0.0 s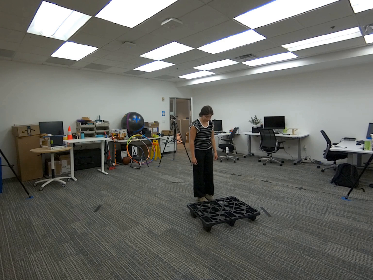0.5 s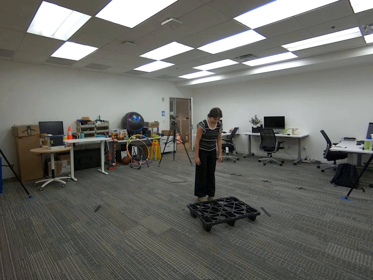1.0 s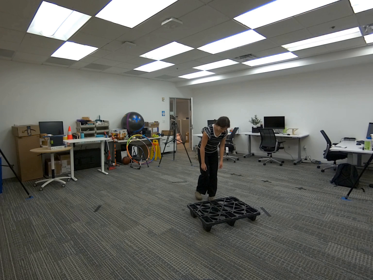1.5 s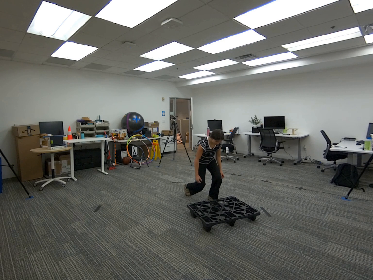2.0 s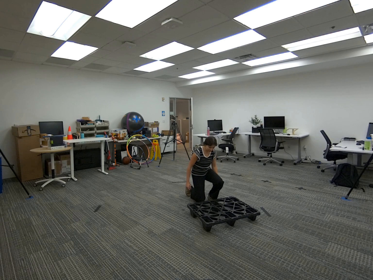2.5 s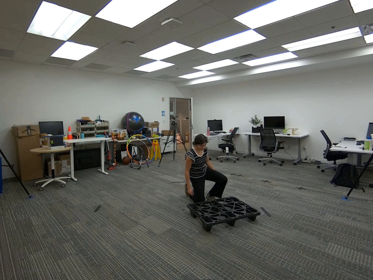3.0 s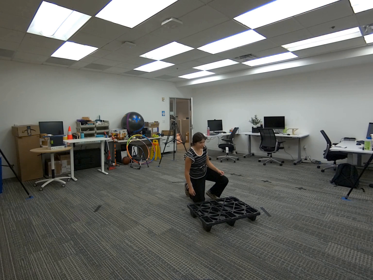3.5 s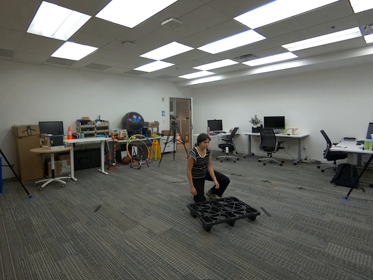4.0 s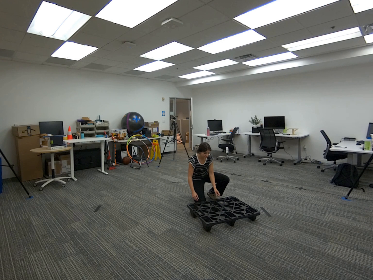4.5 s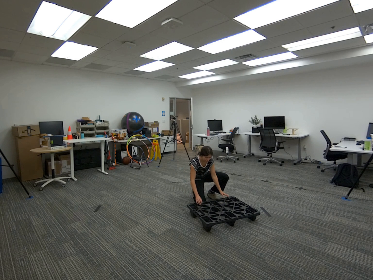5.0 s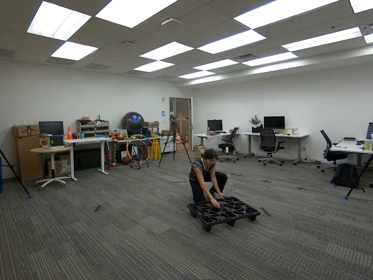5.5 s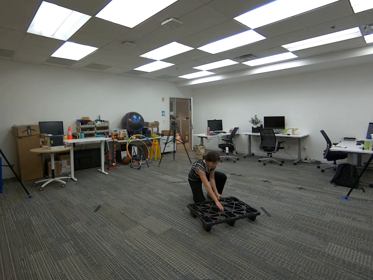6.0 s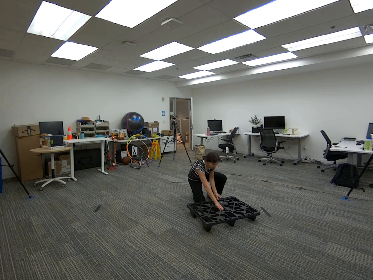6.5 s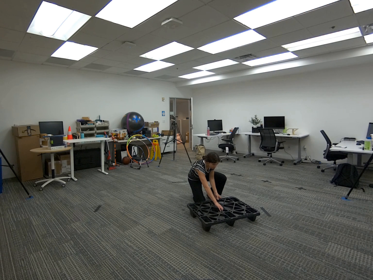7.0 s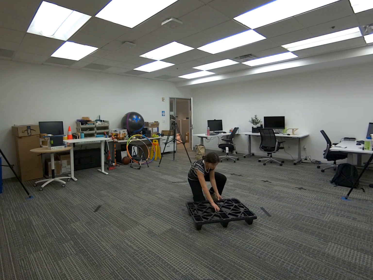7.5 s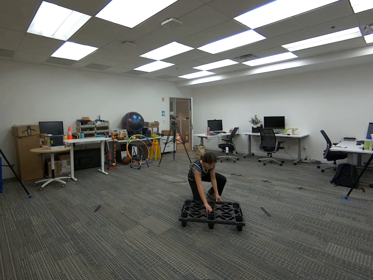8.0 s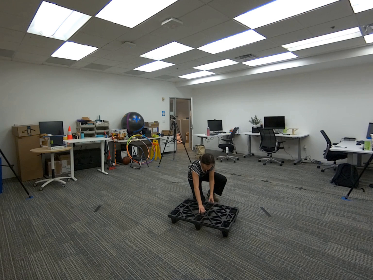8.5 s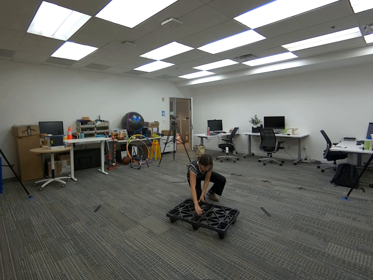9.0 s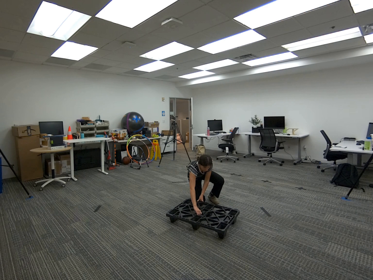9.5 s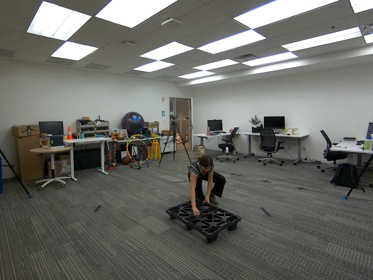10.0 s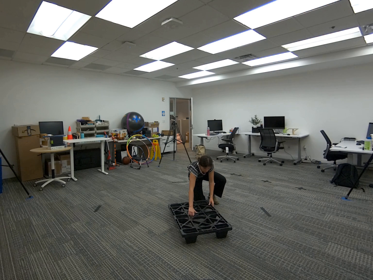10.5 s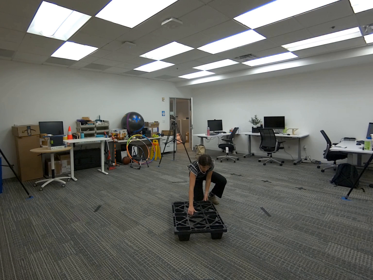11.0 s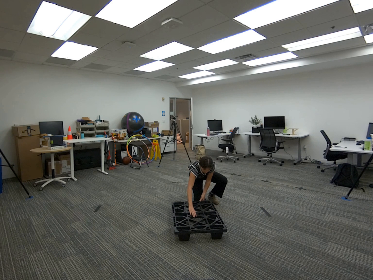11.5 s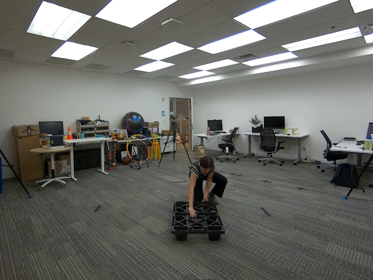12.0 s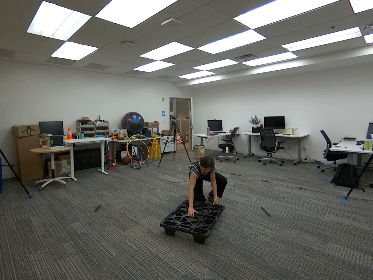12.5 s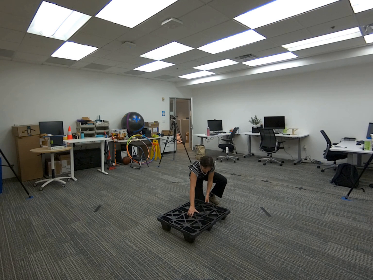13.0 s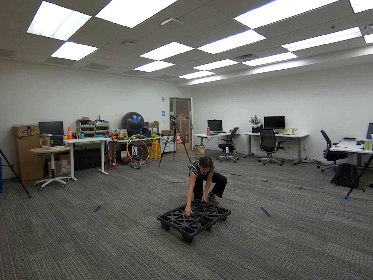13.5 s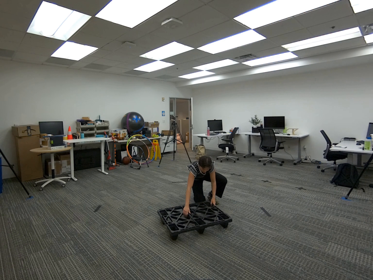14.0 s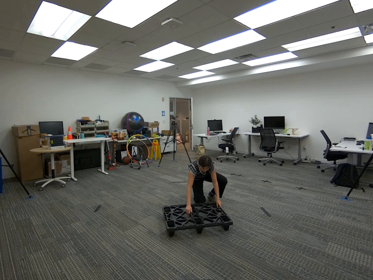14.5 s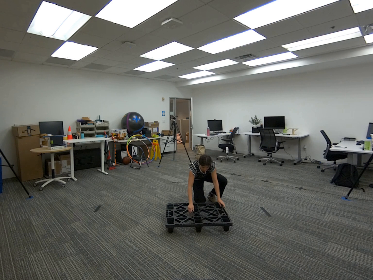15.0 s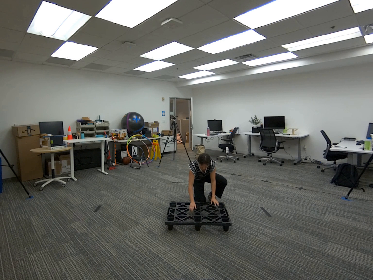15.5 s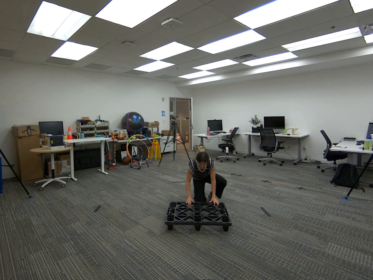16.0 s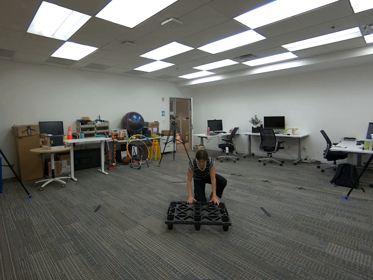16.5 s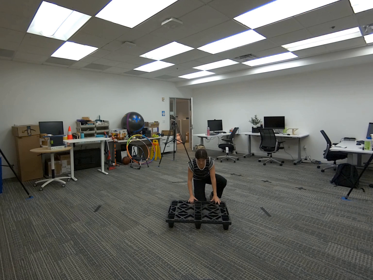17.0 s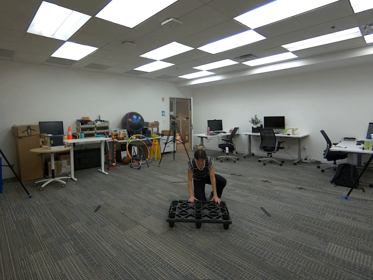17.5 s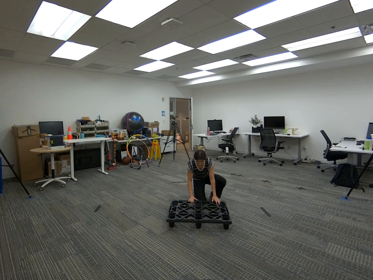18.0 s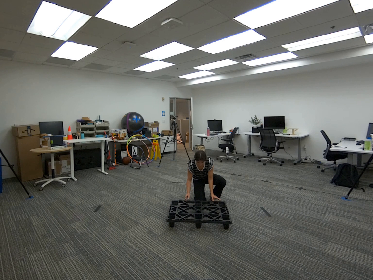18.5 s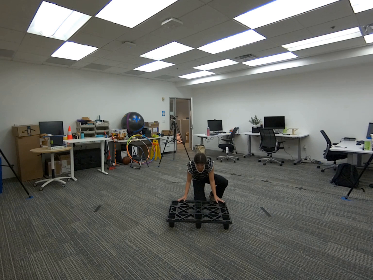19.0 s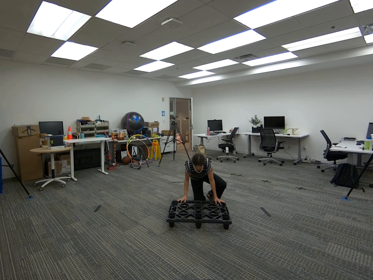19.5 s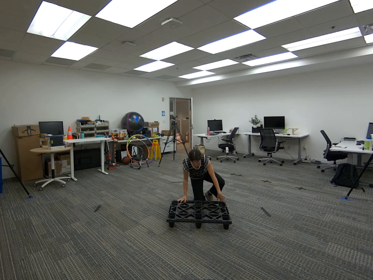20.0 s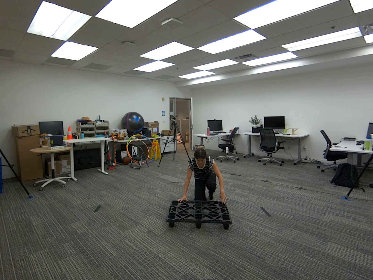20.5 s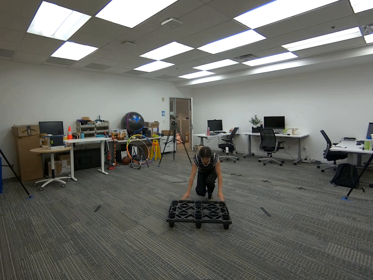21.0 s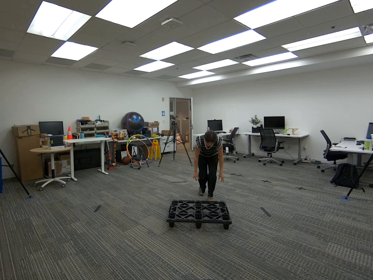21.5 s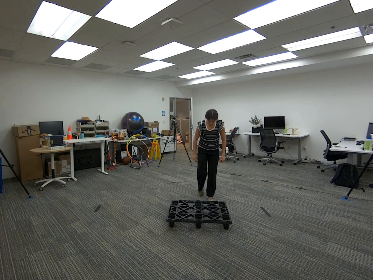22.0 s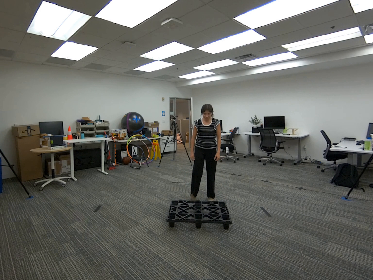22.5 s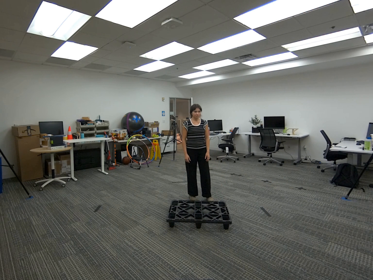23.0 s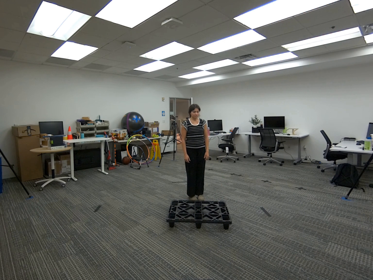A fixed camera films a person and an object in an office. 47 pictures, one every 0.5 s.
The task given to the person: Walk over to the platform on the ground and turn the platform over and rotate the platform 180° while the platform remains on the floor.
